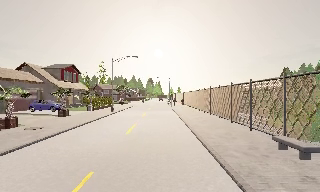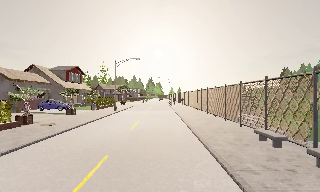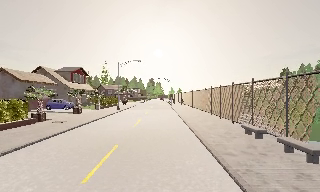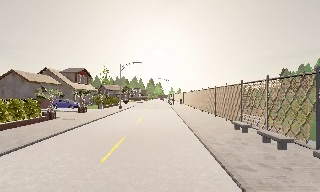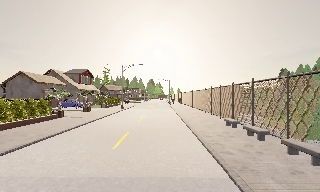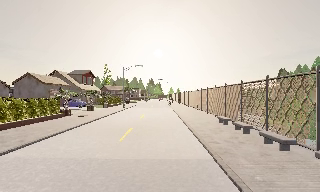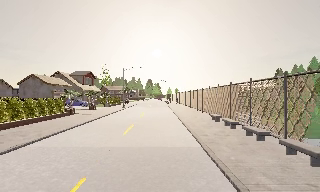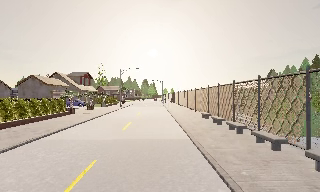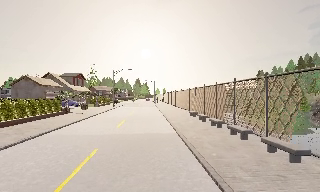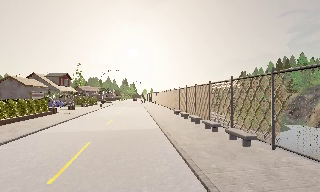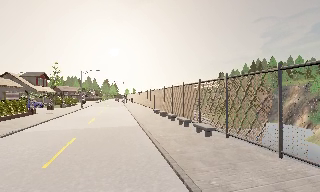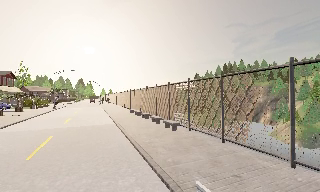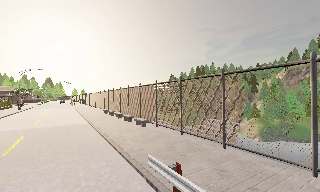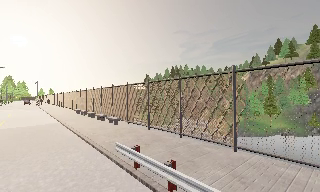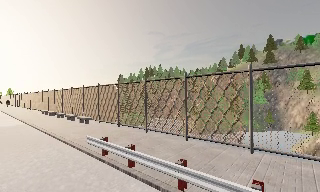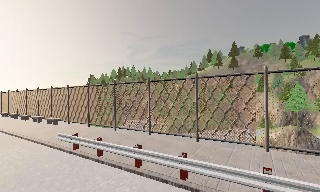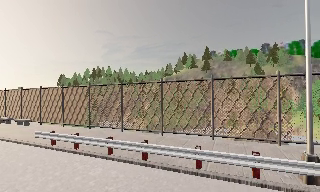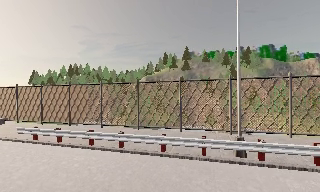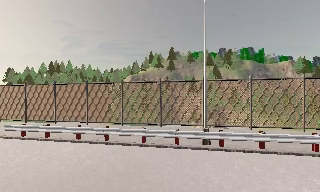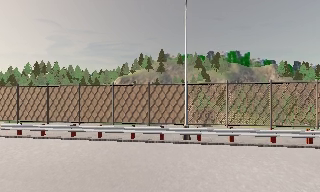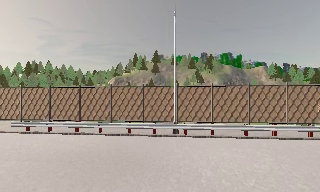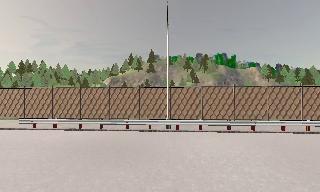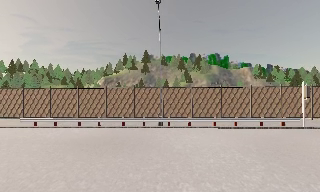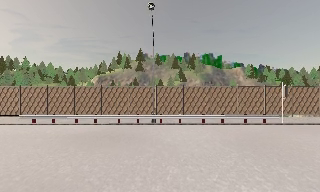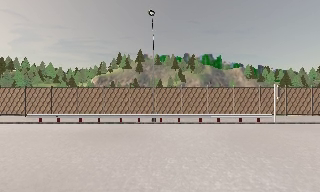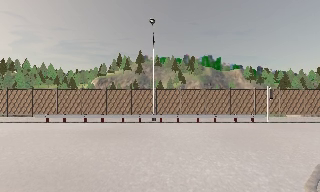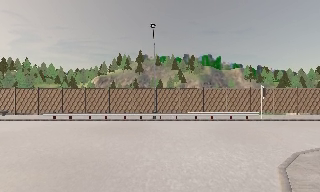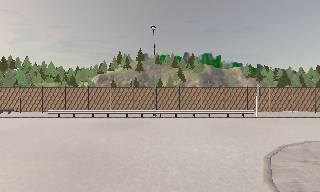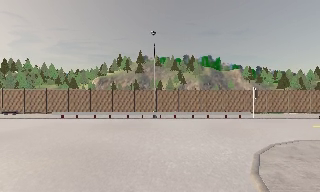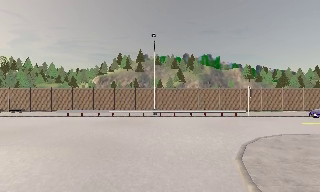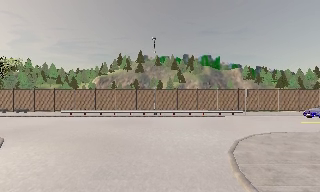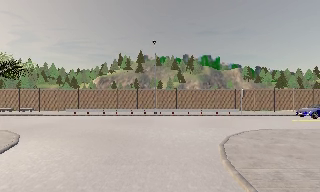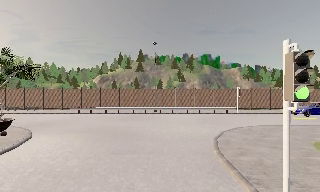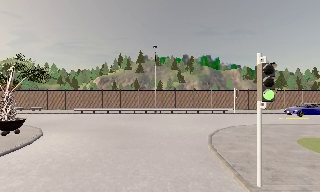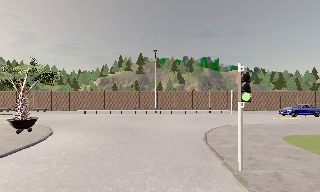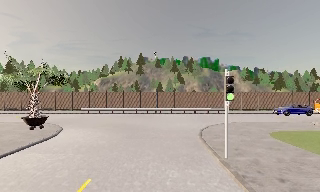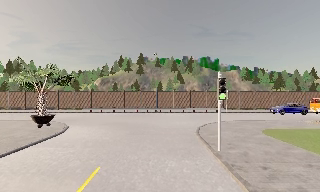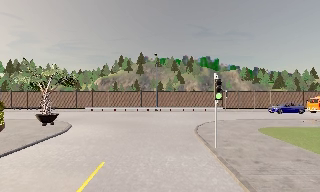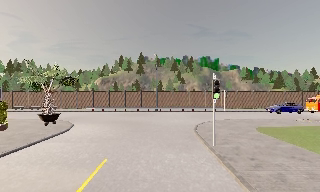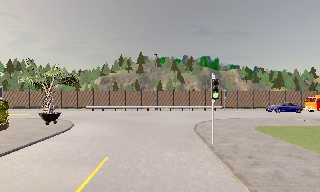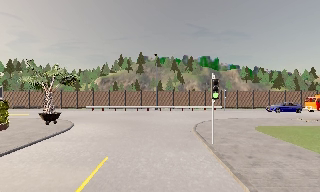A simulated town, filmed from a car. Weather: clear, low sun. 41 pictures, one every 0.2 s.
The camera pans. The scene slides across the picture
to the left.
The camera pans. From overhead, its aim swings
clockwise.
0.0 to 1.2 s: The camera travels backward, about 8 m, so what stands in front gets smaller.
1.2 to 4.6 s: The camera swings to its right by about 90 degrees, and the scene slides to the left. It travels backward, about 20 m.
4.6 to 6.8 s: The camera travels backward, about 9 m, so what stands in front gets smaller.
6.8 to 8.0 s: The camera travels backward, about 2.5 m, so what stands in front gets smaller. It loses speed.
The film runs backward here.
